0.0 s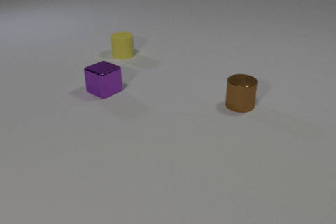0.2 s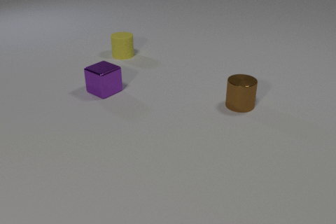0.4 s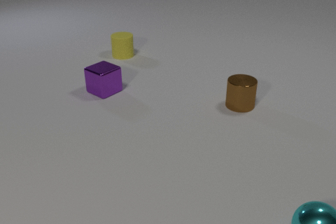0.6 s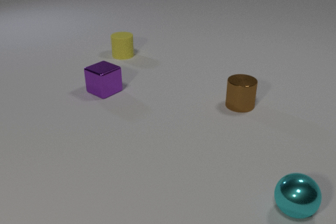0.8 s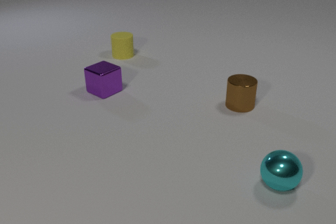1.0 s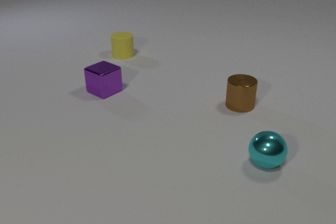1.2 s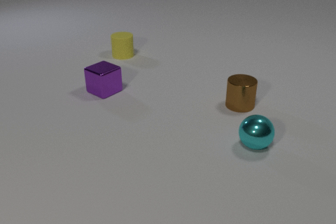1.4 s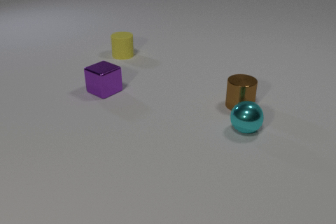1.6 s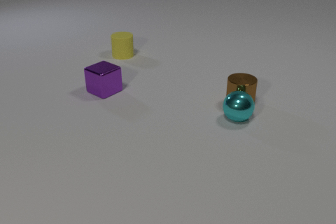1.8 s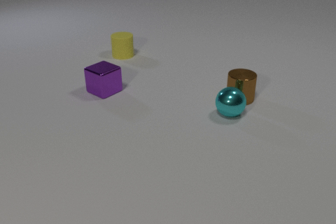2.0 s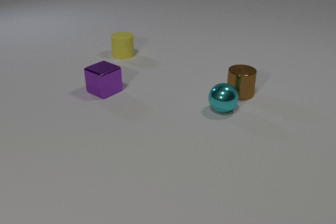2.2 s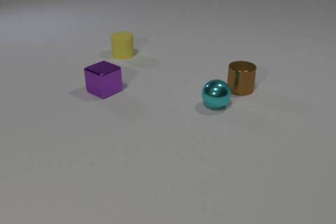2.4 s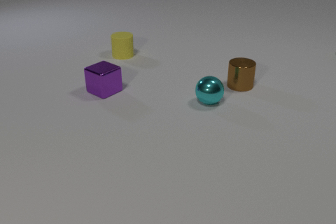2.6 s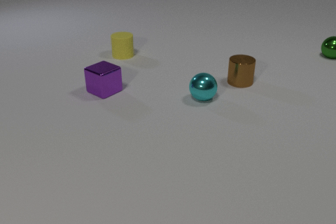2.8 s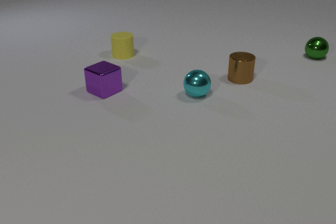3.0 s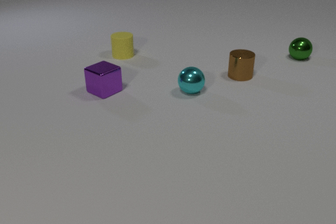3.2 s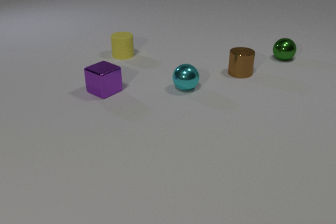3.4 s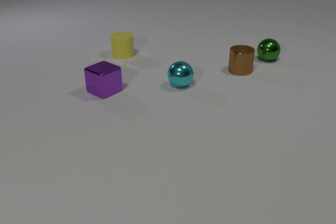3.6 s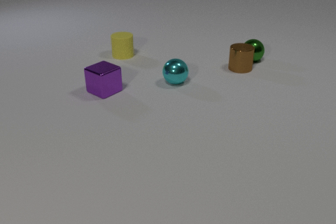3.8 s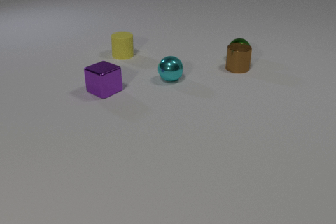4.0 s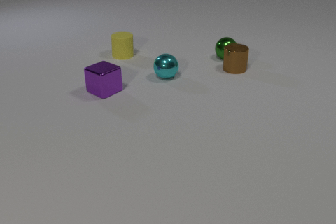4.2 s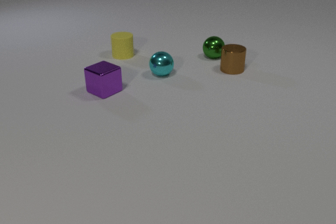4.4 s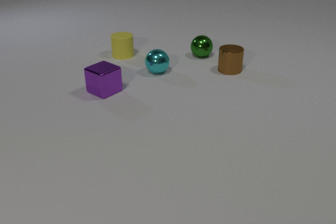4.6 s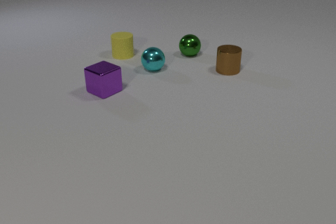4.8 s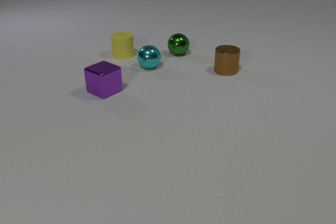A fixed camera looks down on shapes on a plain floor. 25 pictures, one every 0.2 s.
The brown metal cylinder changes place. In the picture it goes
away from the camera.
The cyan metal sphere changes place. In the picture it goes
away from the camera.
0.0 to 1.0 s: The cyan metal sphere comes in at the bottom edge, rolls away from the camera and to the left.
1.0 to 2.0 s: The cyan metal sphere rolls away from the camera and to the left. The brown metal cylinder slides away from the camera. The cyan metal sphere and the brown metal cylinder collide.
2.0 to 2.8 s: The cyan metal sphere rolls away from the camera and to the left. The brown metal cylinder slides away from the camera. The green metal sphere comes in at the right edge, rolls to the left and toward the camera.
2.8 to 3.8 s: The cyan metal sphere rolls away from the camera and to the left. The brown metal cylinder slides away from the camera. The green metal sphere rolls to the left. The brown metal cylinder and the green metal sphere collide.
3.8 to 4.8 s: The cyan metal sphere rolls away from the camera and to the left. The brown metal cylinder slides to the left and toward the camera. The green metal sphere rolls to the left.
How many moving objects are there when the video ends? 3.
What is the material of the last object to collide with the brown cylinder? metal.
Are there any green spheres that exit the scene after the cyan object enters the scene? no.
